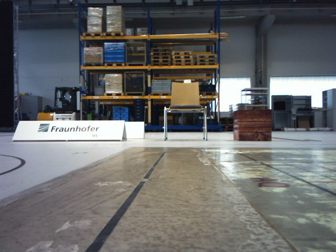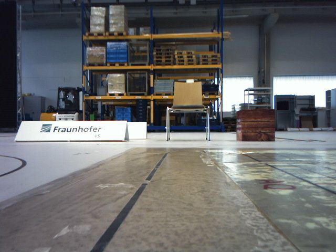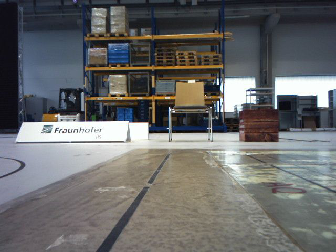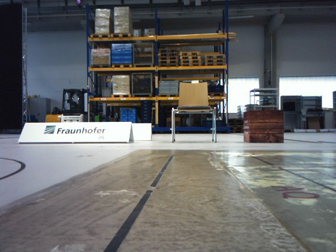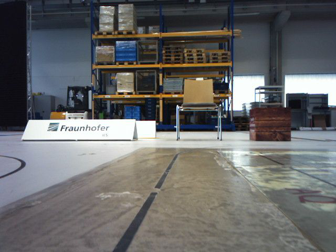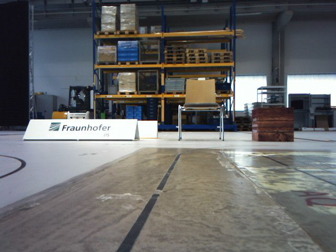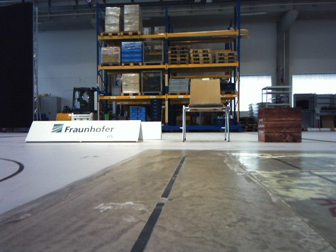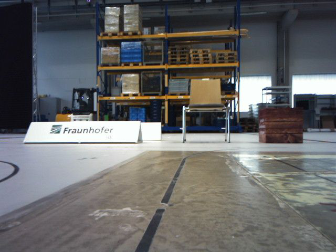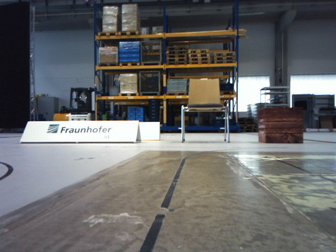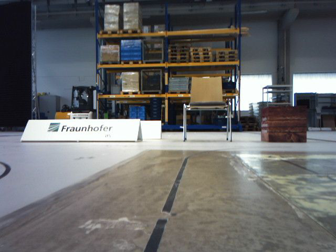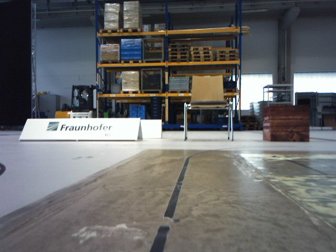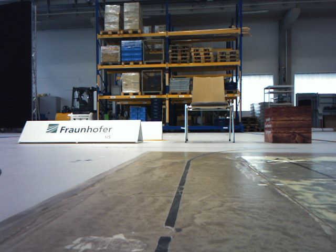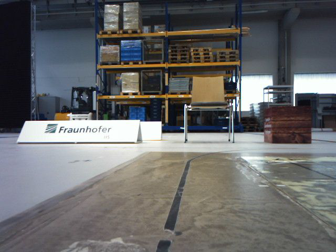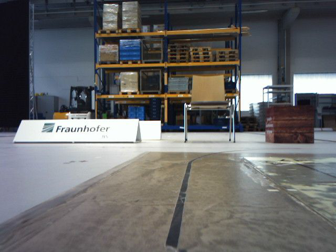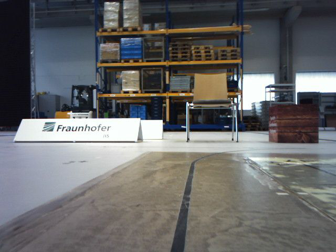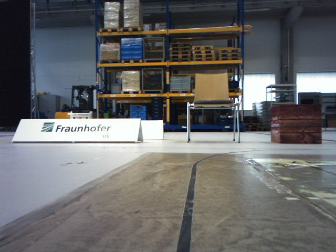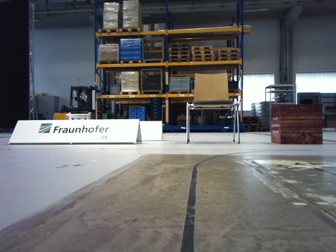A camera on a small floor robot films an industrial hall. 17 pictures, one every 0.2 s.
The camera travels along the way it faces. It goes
forward.
0.0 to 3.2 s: The camera travels forward, about 0.6 m, so what stands in front looms larger.
The film runs forward here.
